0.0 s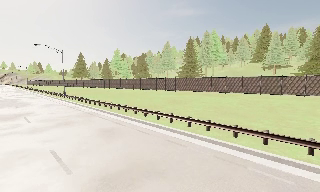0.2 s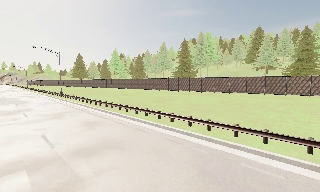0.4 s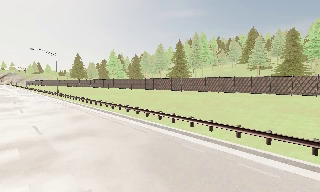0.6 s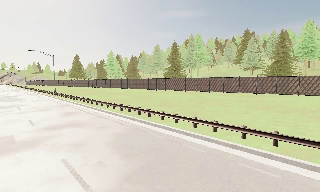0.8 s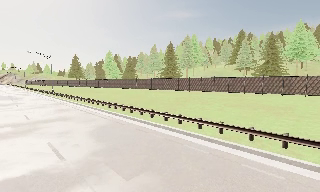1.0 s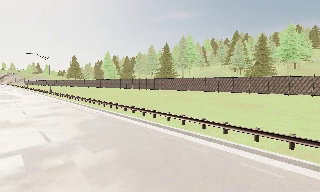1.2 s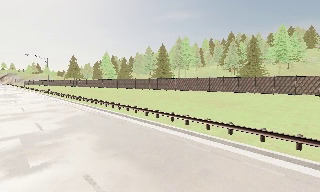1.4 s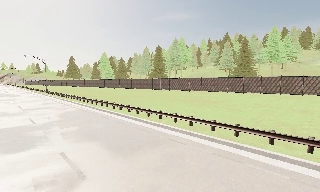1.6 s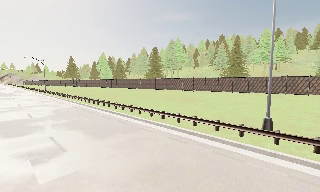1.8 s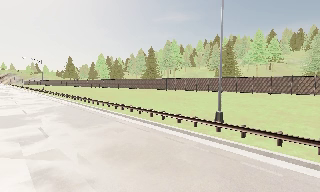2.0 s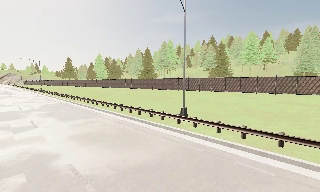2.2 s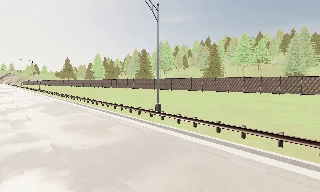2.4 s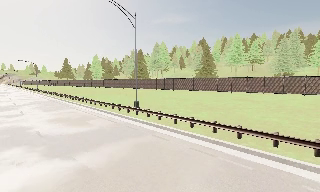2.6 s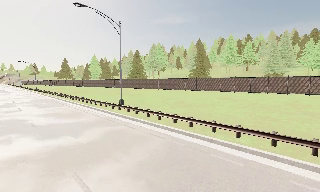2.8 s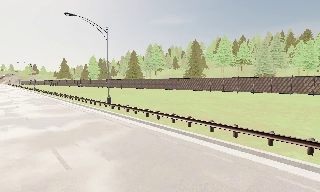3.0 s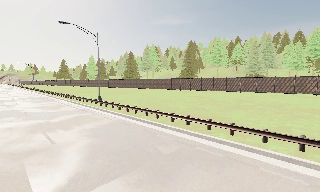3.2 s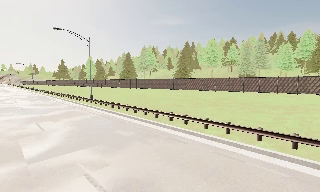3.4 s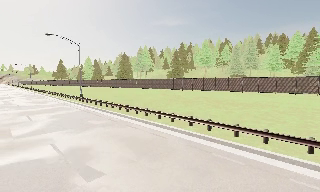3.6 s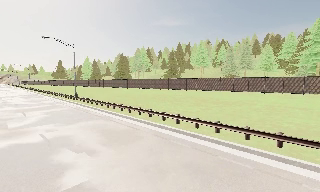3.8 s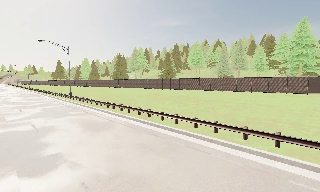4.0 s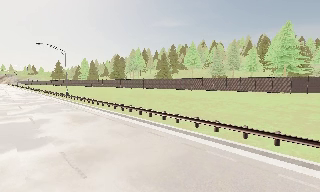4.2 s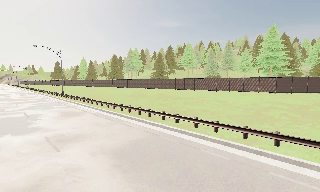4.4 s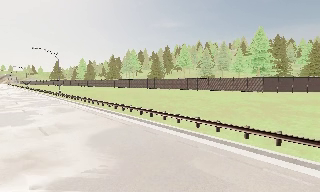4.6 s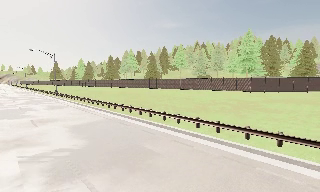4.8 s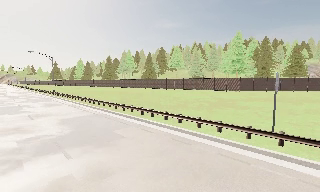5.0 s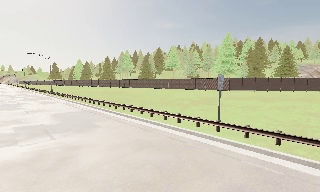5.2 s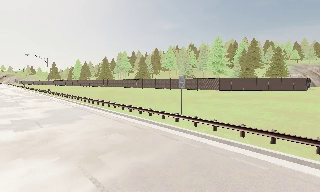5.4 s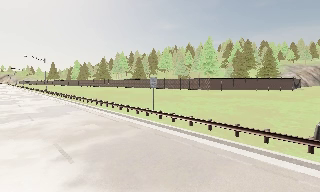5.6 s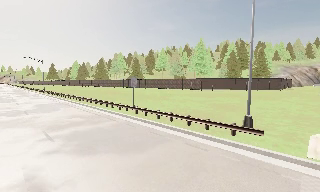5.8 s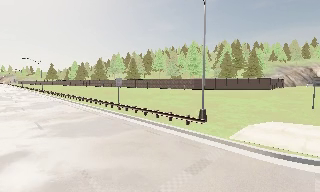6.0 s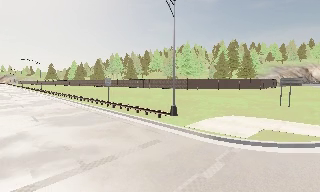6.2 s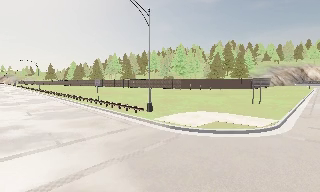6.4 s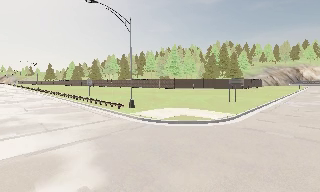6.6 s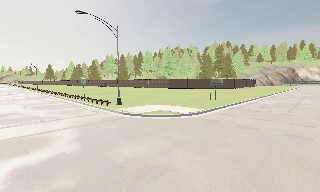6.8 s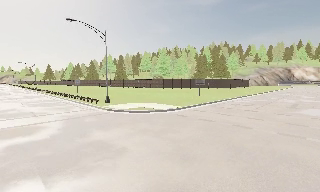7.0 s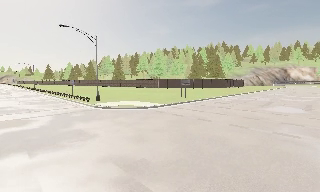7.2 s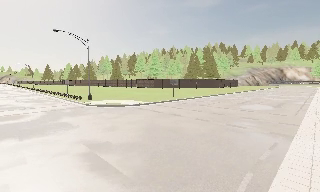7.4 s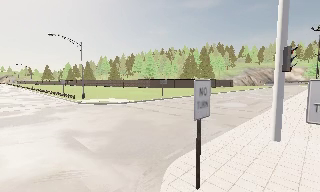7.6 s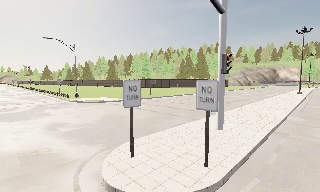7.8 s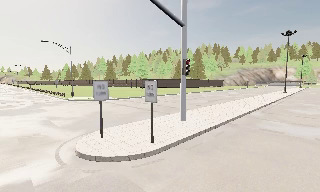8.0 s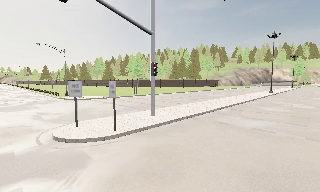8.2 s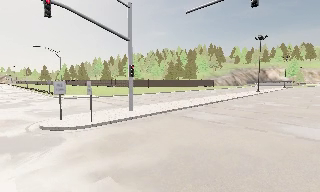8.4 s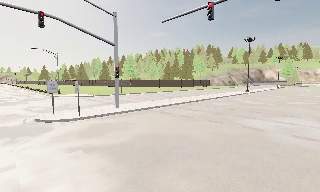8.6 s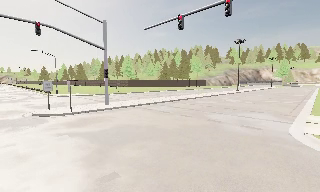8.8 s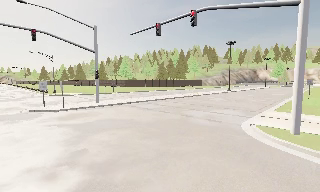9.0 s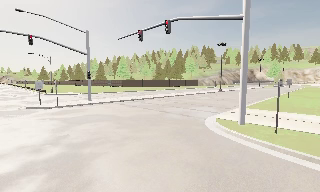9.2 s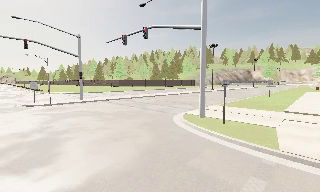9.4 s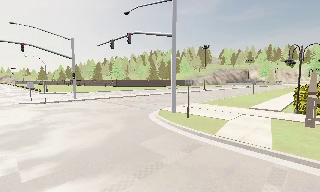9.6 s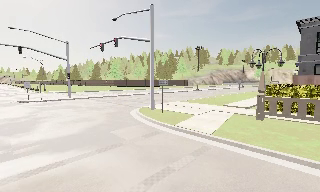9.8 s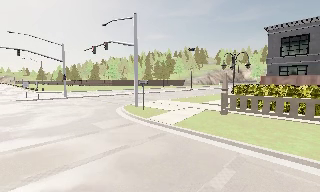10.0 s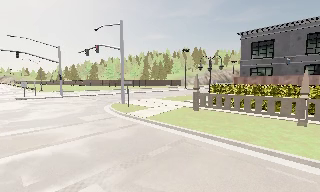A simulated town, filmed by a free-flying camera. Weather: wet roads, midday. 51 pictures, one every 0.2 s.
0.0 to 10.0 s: The camera travels to its right and backward, about 110 m, so close, fixed things drift to the left.
The film runs backward here.
